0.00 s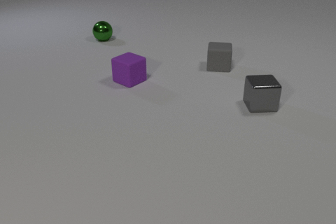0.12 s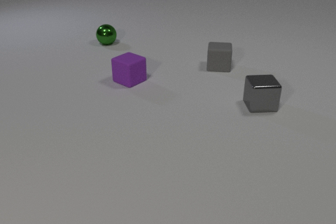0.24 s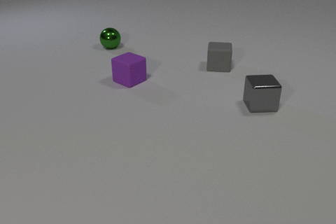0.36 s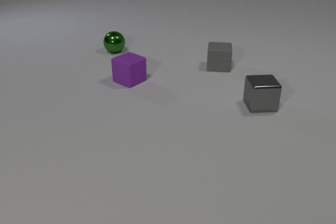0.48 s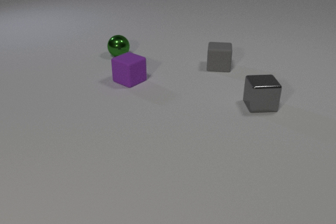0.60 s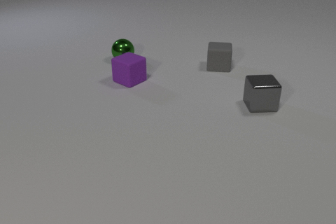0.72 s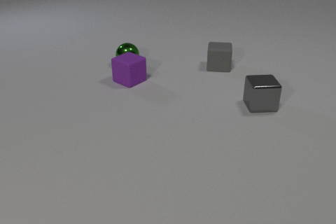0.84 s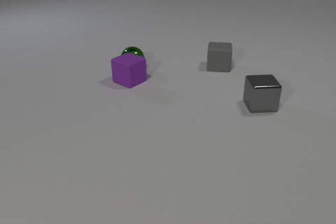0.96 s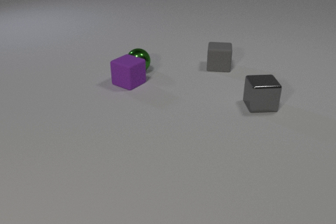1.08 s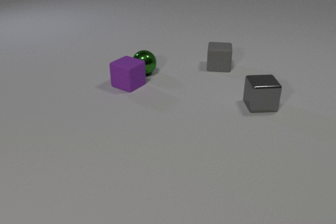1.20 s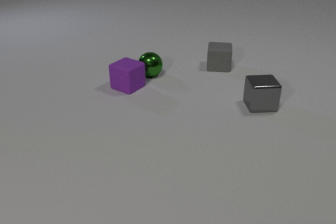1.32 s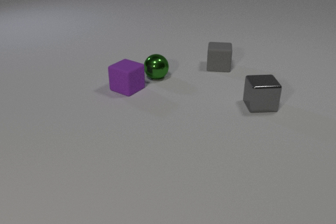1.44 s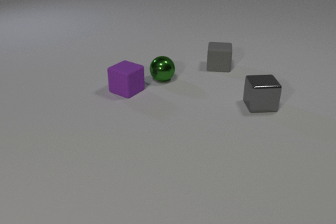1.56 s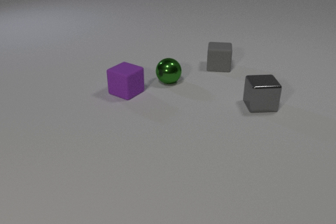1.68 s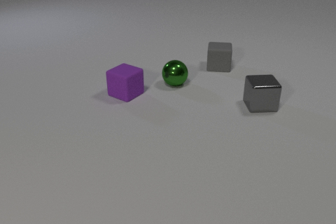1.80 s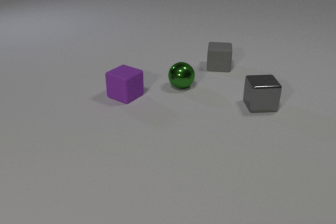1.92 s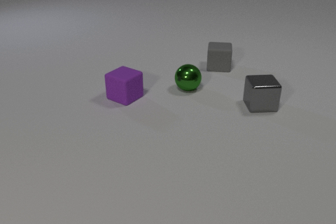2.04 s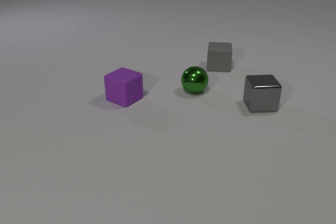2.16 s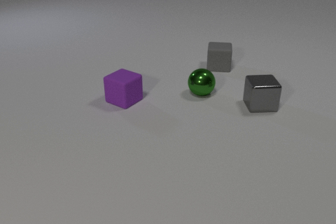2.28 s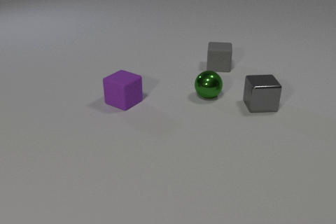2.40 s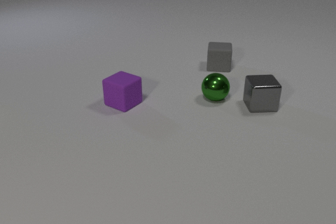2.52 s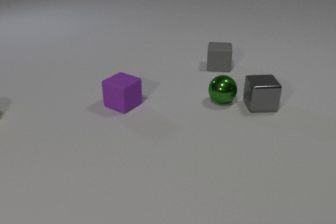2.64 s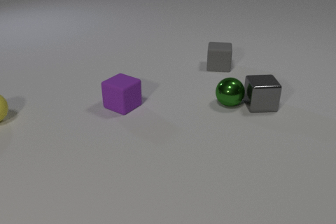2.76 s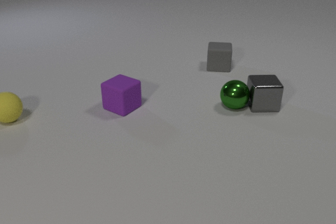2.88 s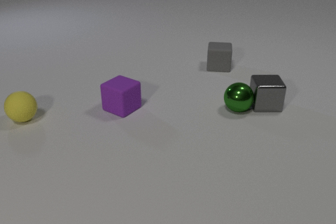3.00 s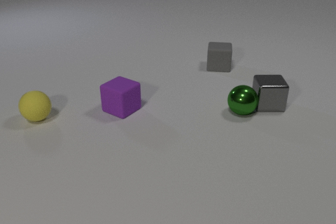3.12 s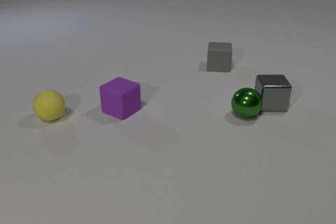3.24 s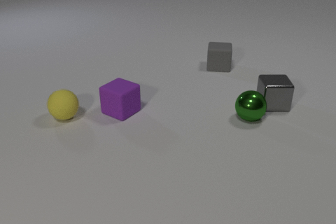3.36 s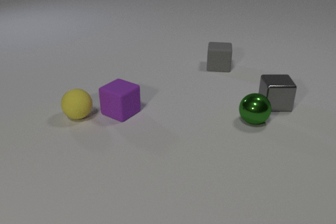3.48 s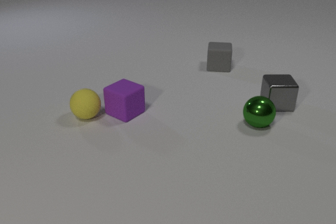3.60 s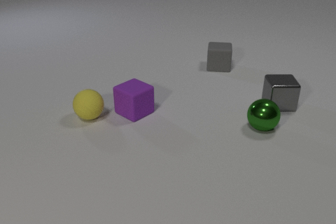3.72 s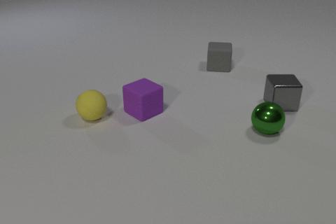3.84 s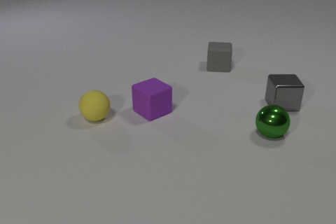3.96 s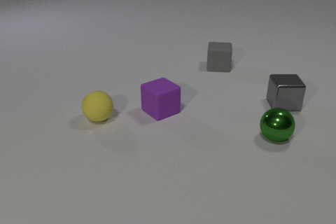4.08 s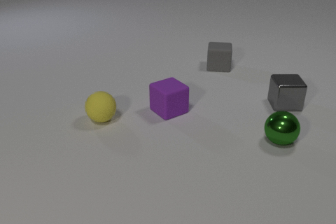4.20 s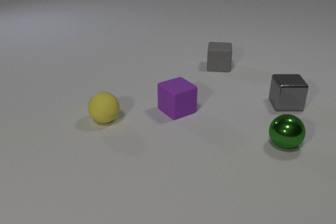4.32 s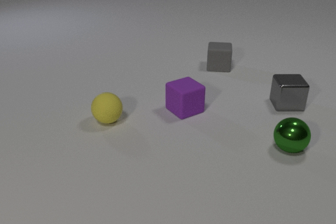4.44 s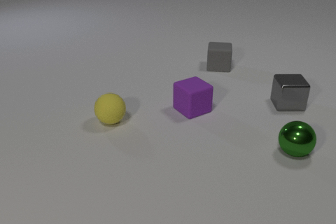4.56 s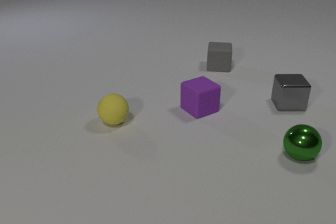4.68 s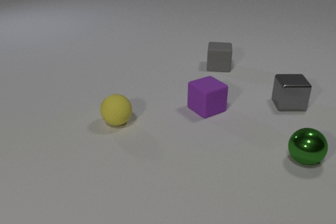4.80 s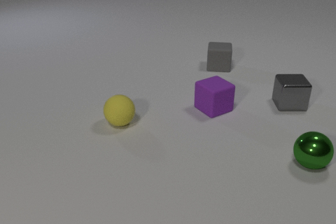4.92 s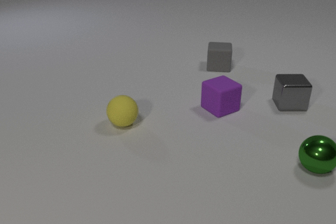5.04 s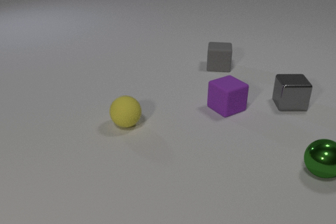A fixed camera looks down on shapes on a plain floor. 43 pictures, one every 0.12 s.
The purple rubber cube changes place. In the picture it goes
to the right.
0.00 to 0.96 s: The green metal sphere rolls toward the camera. The purple rubber cube slides toward the camera. The green metal sphere and the purple rubber cube collide.
0.96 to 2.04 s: The green metal sphere rolls to the right and toward the camera. The purple rubber cube slides toward the camera.
2.04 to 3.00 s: The green metal sphere rolls to the right and toward the camera. The purple rubber cube slides toward the camera. The yellow rubber sphere comes in at the left edge, rolls to the right. The gray metal cube slides to the right. The green metal sphere and the gray metal cube collide.
3.00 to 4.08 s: The green metal sphere rolls toward the camera and to the right. The purple rubber cube slides to the right. The yellow rubber sphere rolls to the right. The gray metal cube slides to the right. The purple rubber cube and the yellow rubber sphere collide.
4.08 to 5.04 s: The green metal sphere rolls to the right and toward the camera. The purple rubber cube slides to the right. The yellow rubber sphere rolls to the right and toward the camera.
What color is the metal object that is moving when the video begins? green.
How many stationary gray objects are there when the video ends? 2.
What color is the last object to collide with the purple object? yellow.
